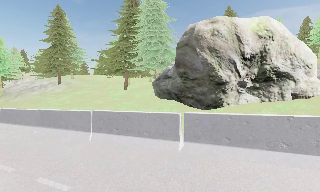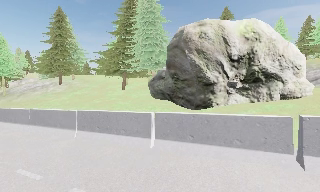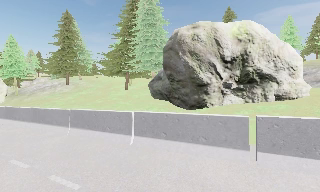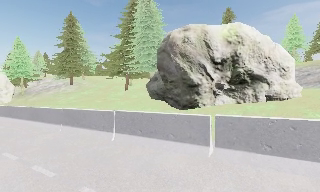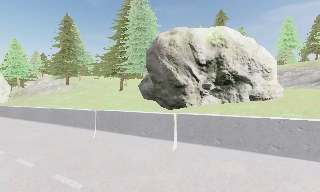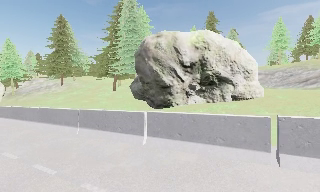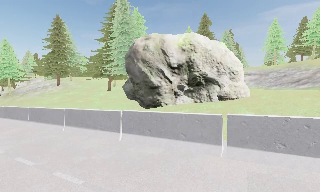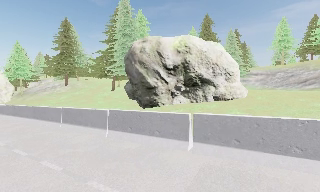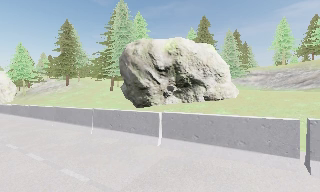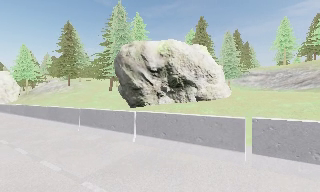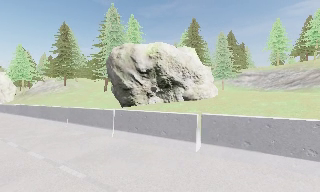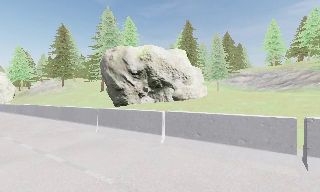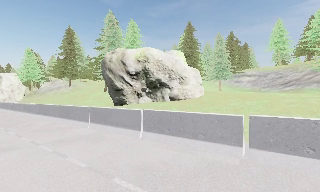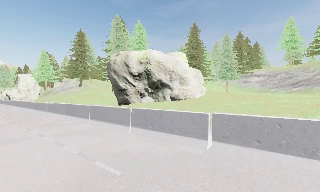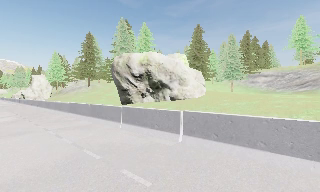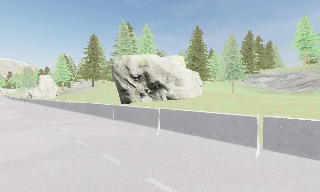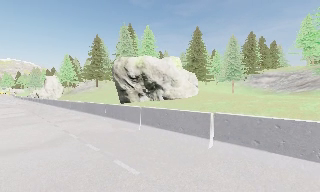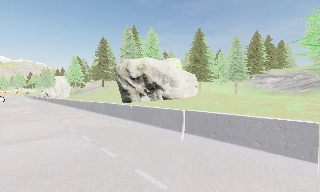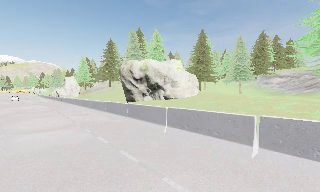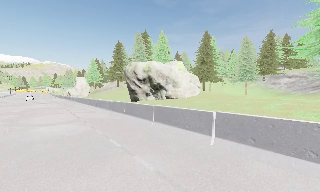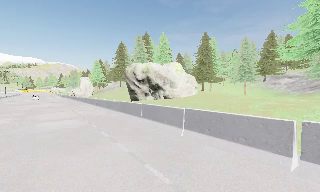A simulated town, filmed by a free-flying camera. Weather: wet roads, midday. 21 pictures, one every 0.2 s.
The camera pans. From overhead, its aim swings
counterclockwise.
0.0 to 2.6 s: The camera pans to its left, which is counterclockwise from overhead, by about 15 degrees. It travels to its right and backward, about 14 m, so close, fixed things drift to the left.
2.6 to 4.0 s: The camera pans to its left, which is counterclockwise from overhead, by about 15 degrees. It travels backward and to its right, about 10 m, so what stands in front gets smaller.
The film runs backward here.
